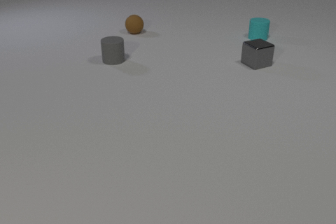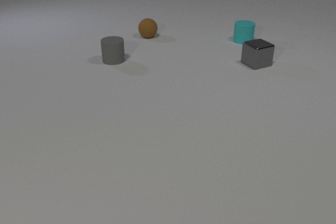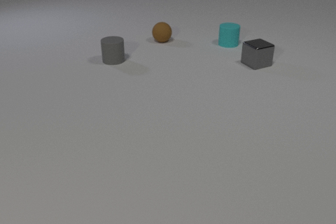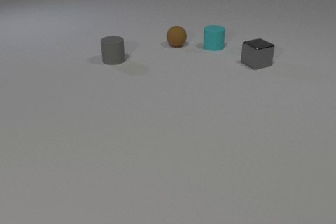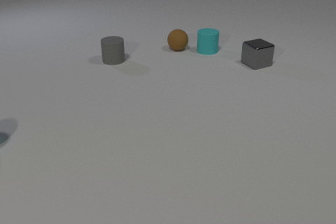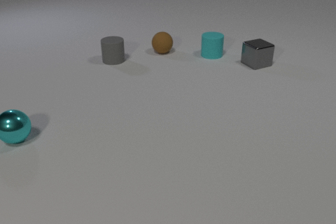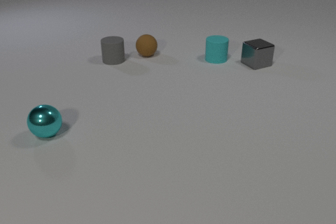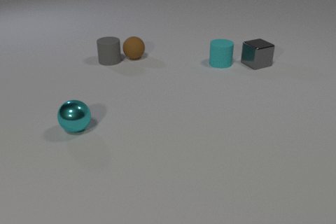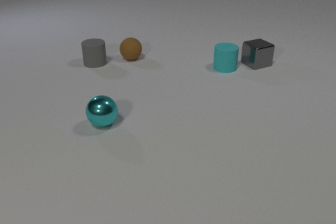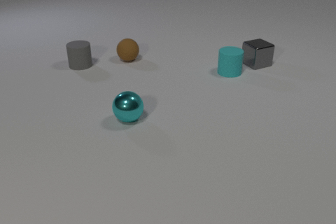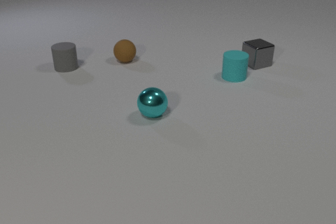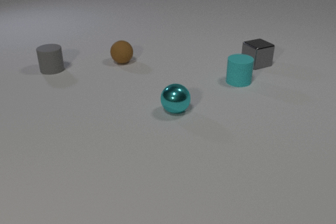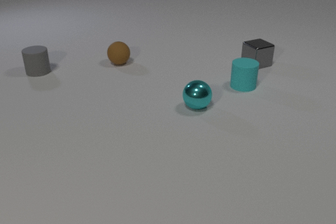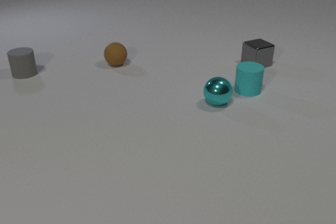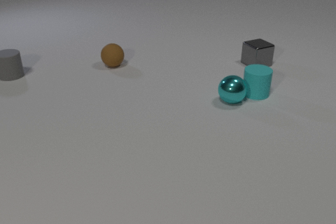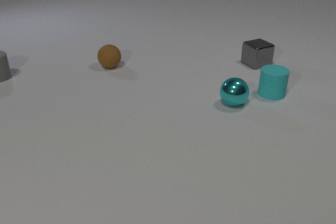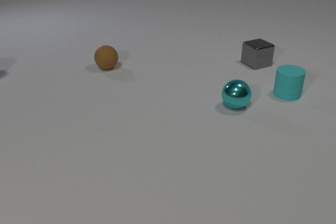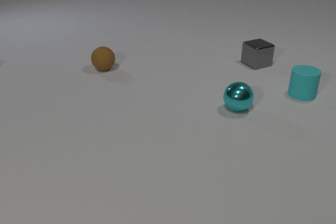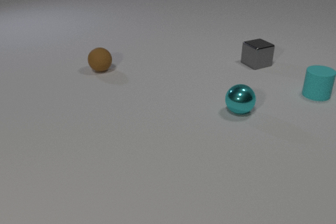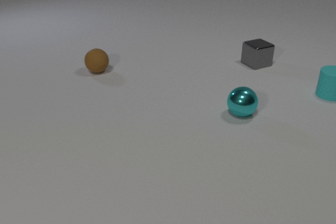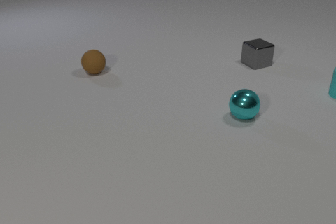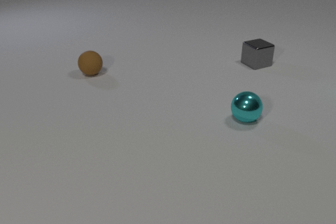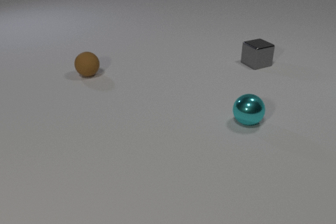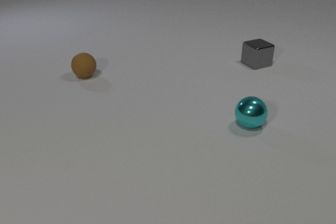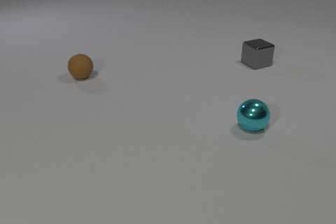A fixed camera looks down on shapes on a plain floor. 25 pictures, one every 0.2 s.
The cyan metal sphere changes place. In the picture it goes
to the right.
The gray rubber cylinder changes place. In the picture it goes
to the left.
0.0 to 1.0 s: The brown rubber sphere rolls toward the camera and to the right. The cyan rubber cylinder slides toward the camera and to the left. The cyan metal sphere comes in at the left edge, rolls to the right. The brown rubber sphere and the cyan rubber cylinder collide.
1.0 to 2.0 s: The brown rubber sphere rolls to the left and toward the camera. The cyan rubber cylinder slides toward the camera and to the right. The cyan metal sphere rolls to the right. The gray rubber cylinder slides to the left. The brown rubber sphere and the gray rubber cylinder collide.
2.0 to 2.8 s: The brown rubber sphere rolls to the left and toward the camera. The cyan rubber cylinder slides toward the camera and to the right. The cyan metal sphere rolls to the right and away from the camera. The gray rubber cylinder slides to the left. The cyan rubber cylinder and the cyan metal sphere collide.
2.8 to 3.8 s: The brown rubber sphere rolls to the left and toward the camera. The cyan rubber cylinder slides to the right. The cyan metal sphere rolls toward the camera and to the right. The gray rubber cylinder slides to the left, leaves at the left edge.
3.8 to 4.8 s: The brown rubber sphere rolls to the left and toward the camera. The cyan rubber cylinder slides to the right and away from the camera, leaves at the right edge. The cyan metal sphere rolls toward the camera and to the right.
Are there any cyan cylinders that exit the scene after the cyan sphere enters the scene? yes.
What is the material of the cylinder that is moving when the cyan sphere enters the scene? rubber.
How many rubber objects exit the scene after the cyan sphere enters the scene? 2.
